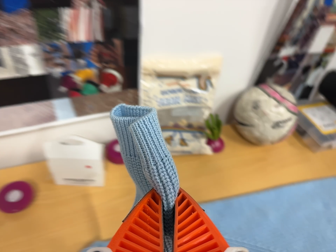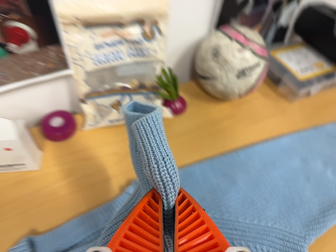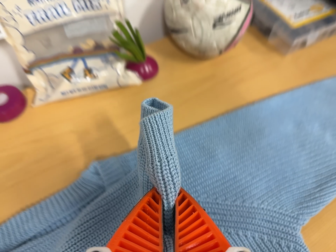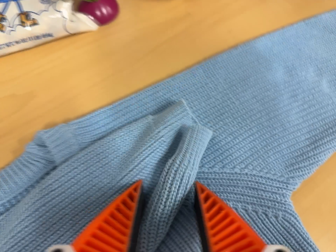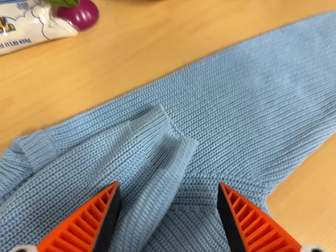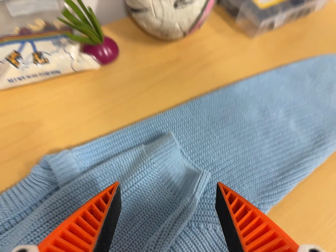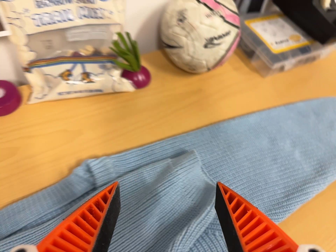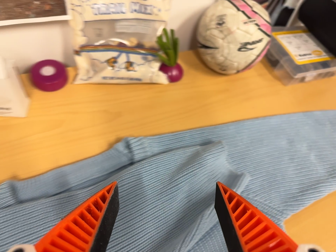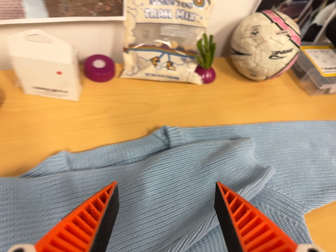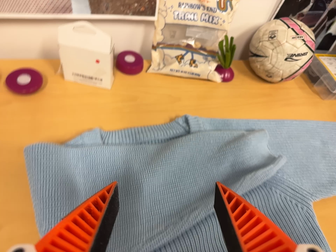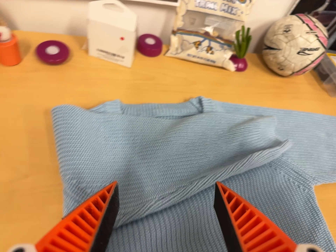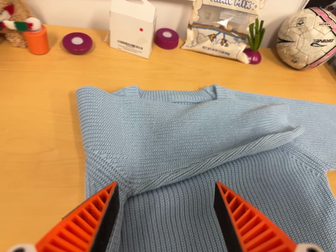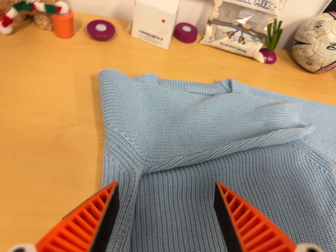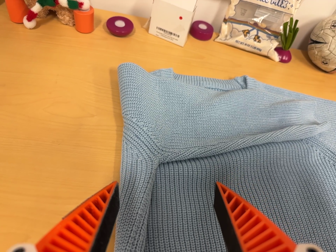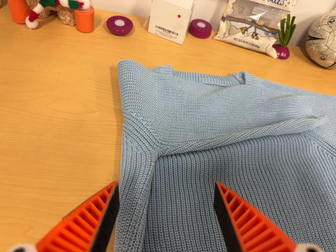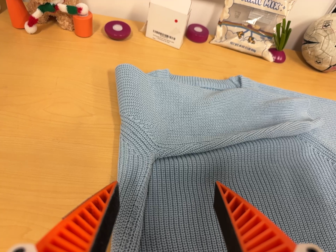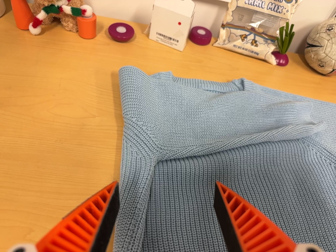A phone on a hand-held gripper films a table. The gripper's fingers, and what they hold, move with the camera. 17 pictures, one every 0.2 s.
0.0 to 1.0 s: The camera travels forward and to its right, about 20 cm, so what stands in front looms larger. Its aim tips toward the bottom of its view by about 20 degrees, and the scene shifts upward. It rolls about its line of sight by about 10 degrees, and the scene rotates counterclockwise.
1.0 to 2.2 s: The scene slides to the right, as the camera pans about 10 degrees to its left. It travels backward, toward the bottom of its view and to its left, about 30 cm, so what stands in front gets smaller. Its aim tips toward the top of its view by about 15 degrees. It rolls about its line of sight by about 25 degrees, and the scene rotates clockwise.
2.2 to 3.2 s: The camera travels toward the bottom of its view, about 6 cm.
The film runs forward here.
